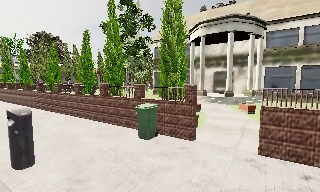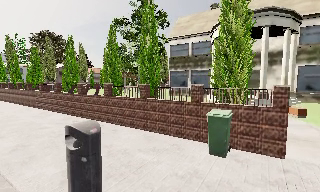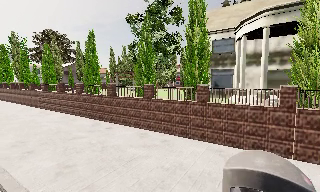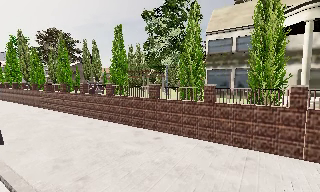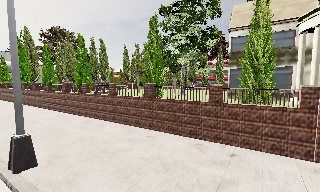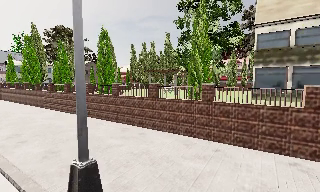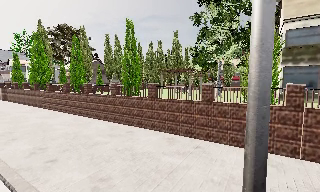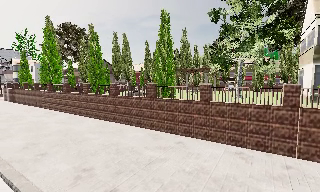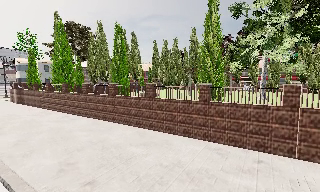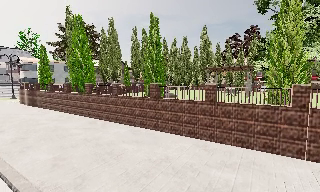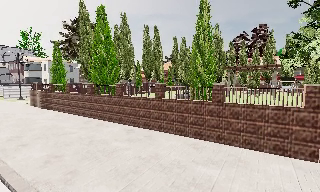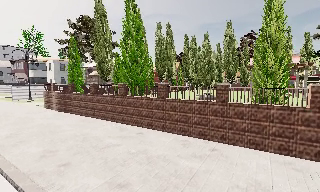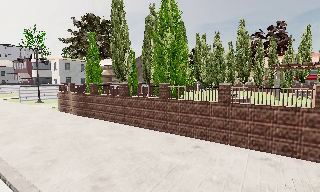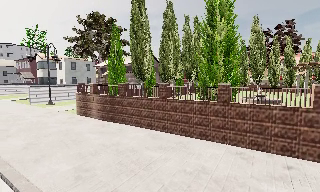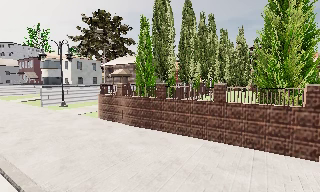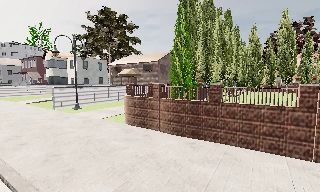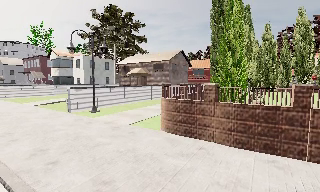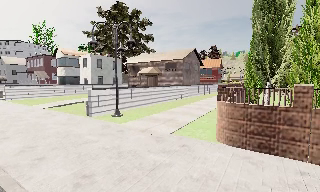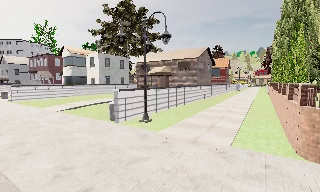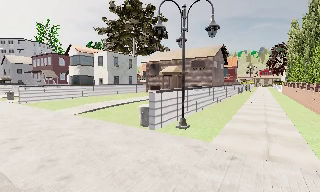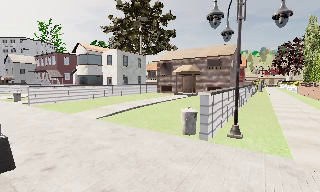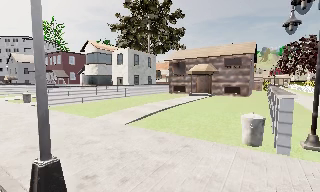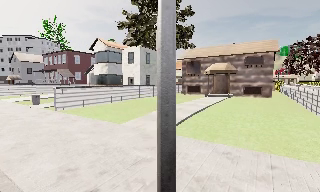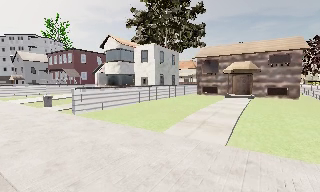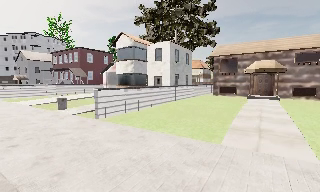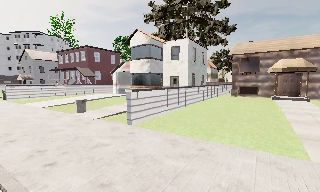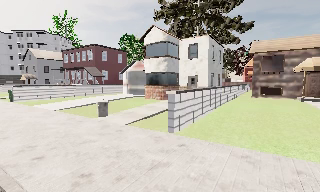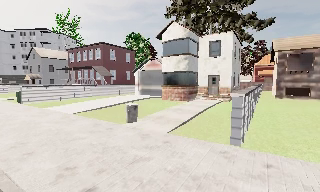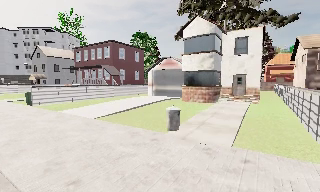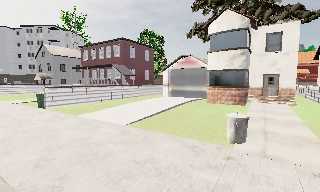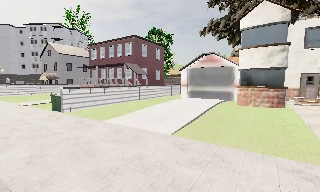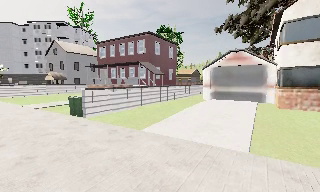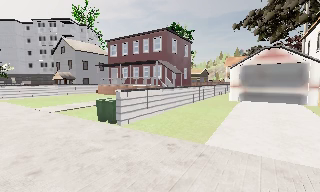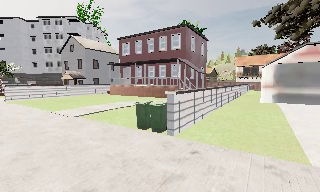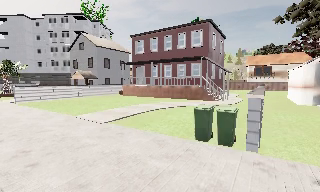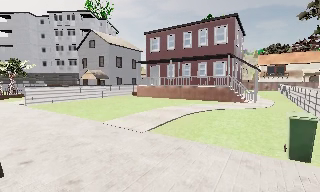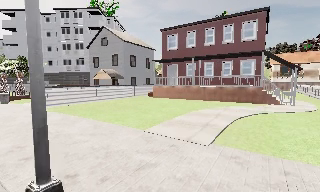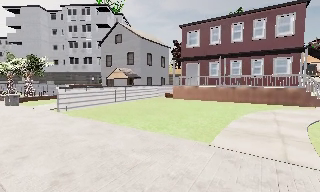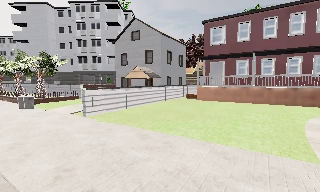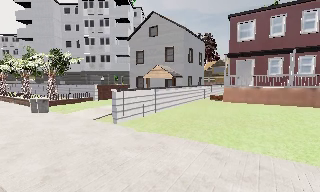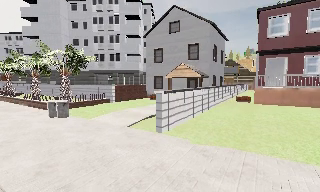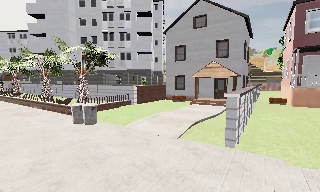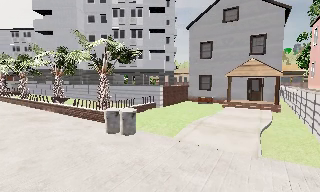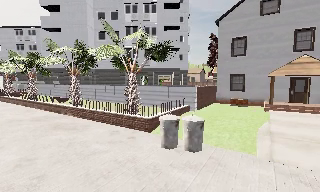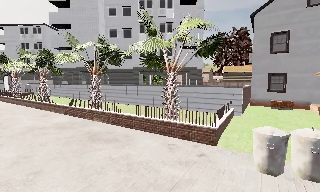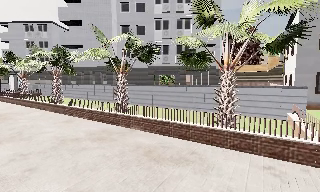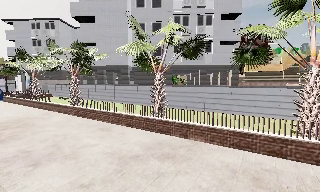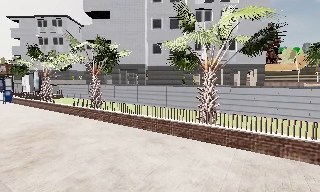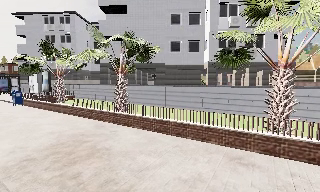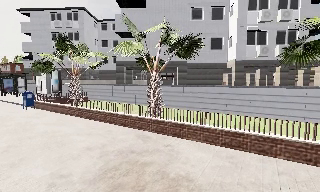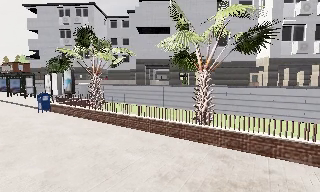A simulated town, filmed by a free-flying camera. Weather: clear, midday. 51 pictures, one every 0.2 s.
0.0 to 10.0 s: The camera travels to its left and forward, about 105 m, so close, fixed things drift to the right.
The film runs forward here.
